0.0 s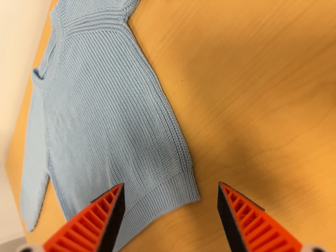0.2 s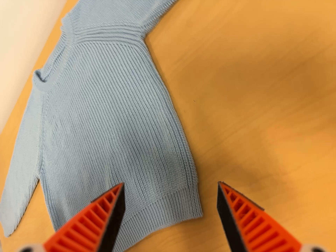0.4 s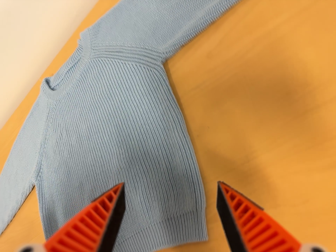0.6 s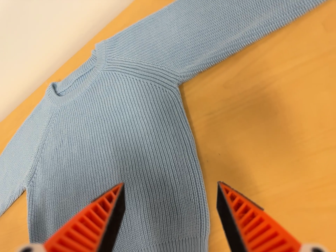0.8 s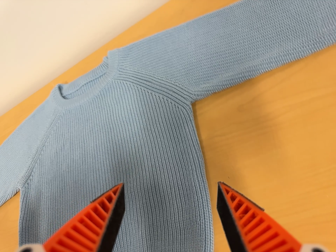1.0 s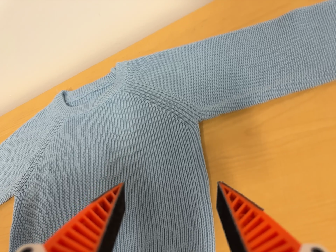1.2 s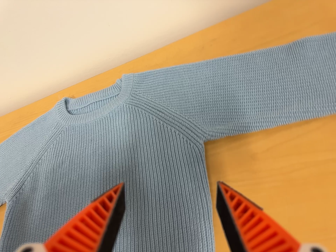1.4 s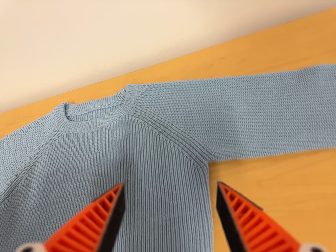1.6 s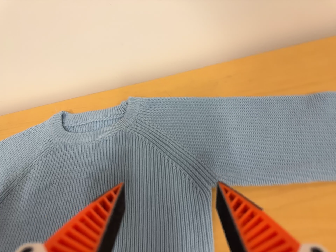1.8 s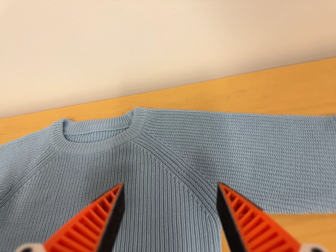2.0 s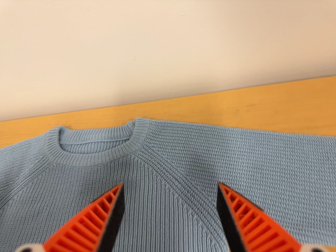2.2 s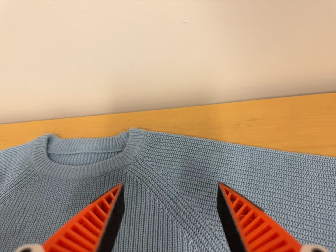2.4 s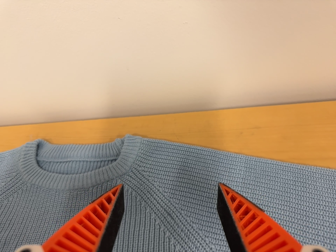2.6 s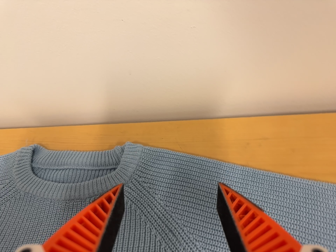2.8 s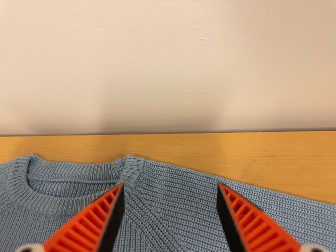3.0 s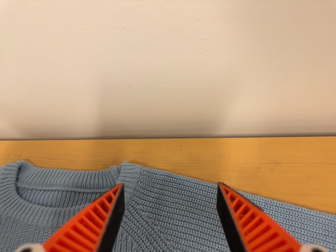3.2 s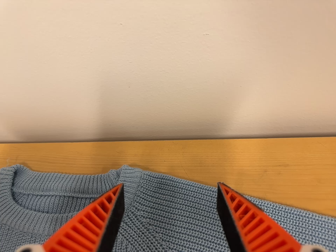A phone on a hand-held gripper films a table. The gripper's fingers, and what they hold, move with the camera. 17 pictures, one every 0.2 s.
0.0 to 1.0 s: The camera pans to its right by about 15 degrees. It travels to its left, about 14 cm. Its aim tips toward the top of its view by about 15 degrees, and the scene shifts downward. It rolls about its line of sight by about 30 degrees, and the scene rotates clockwise.
1.0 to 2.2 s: The camera travels forward, toward the top of its view and to its left, about 18 cm, so what stands in front looms larger. It rolls about its line of sight by about 20 degrees, and the scene rotates clockwise.
2.2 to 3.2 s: The camera travels forward and toward the top of its view, about 10 cm, so what stands in front looms larger.
The film runs backward here.
